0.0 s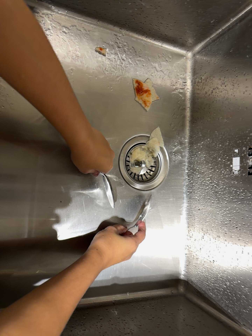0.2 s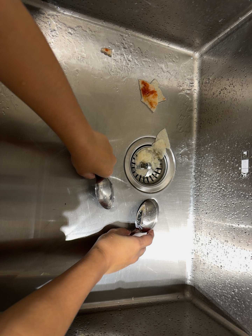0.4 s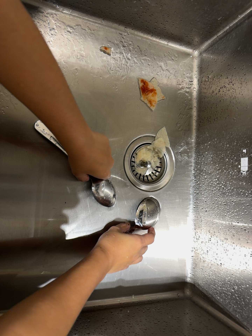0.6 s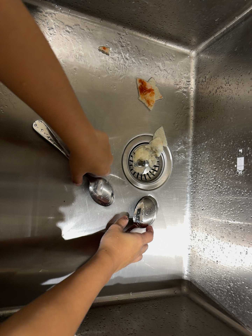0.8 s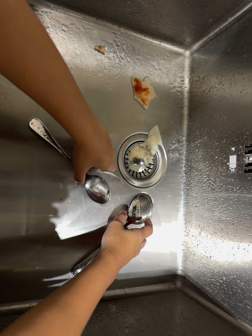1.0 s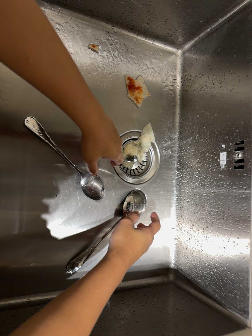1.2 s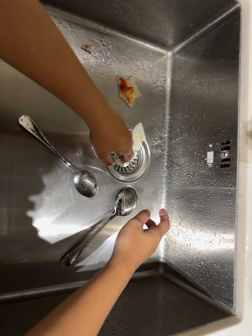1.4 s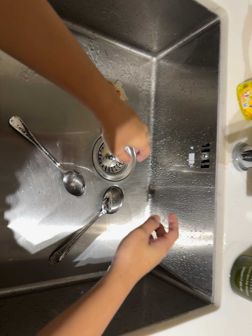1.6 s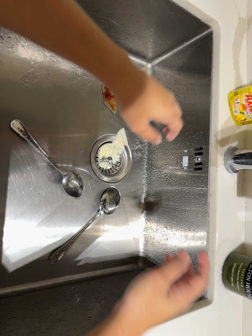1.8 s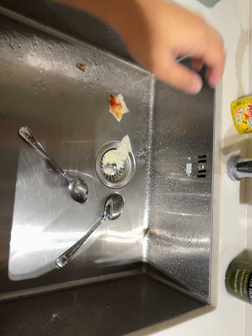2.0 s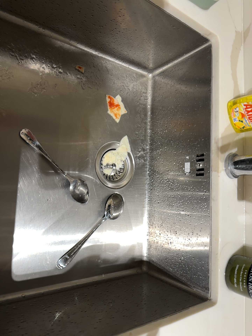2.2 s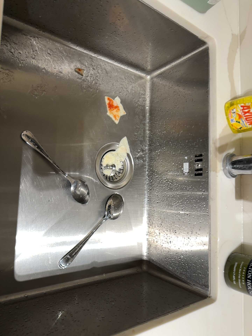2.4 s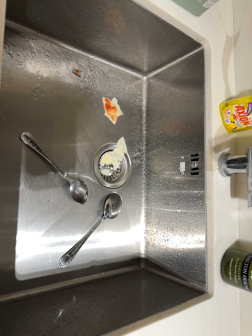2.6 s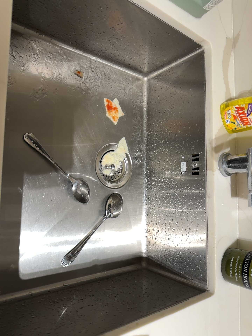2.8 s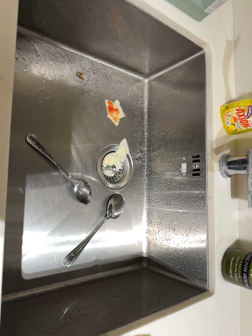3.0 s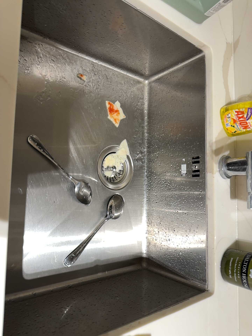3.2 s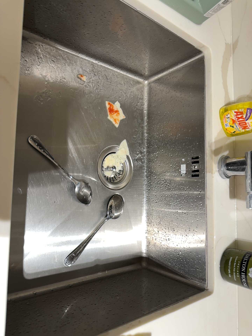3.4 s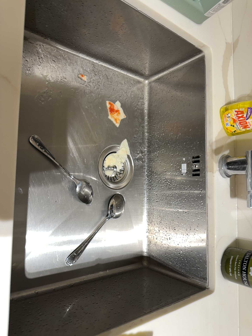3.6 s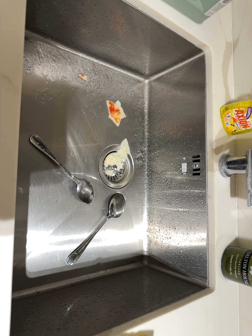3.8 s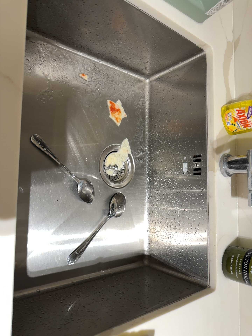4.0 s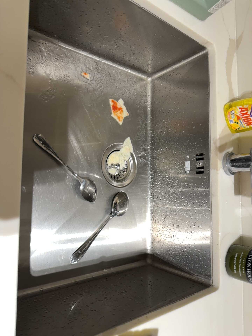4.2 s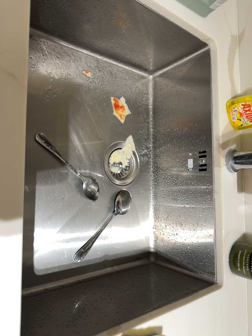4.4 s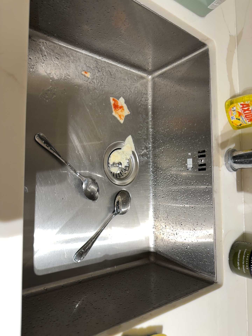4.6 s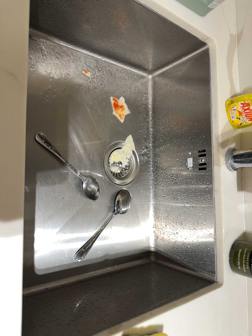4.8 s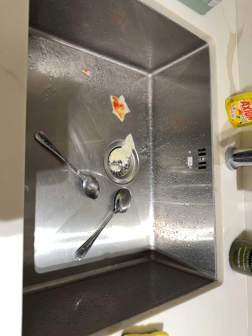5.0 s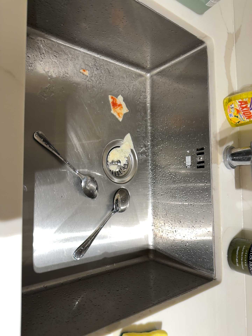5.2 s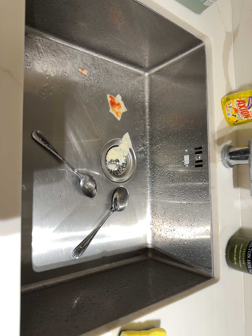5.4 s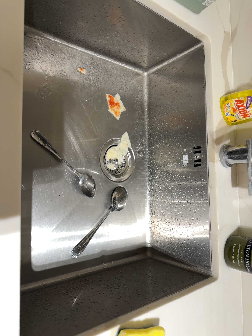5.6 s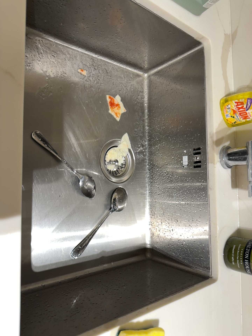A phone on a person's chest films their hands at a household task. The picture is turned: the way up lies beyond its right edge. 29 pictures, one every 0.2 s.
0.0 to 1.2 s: The camera shifts only a little, or ends up much as it began.
1.2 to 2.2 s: The camera travels backward and to its left, about 9 cm, so what stands in front gets smaller.
2.2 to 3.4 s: The camera shifts only a little, or ends up much as it began.
3.4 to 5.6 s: The camera keeps its place and its aim.
The film runs backward here.
